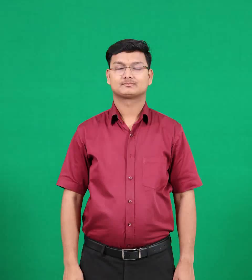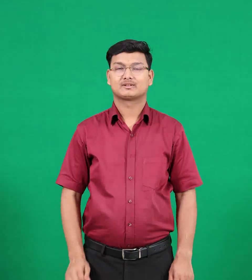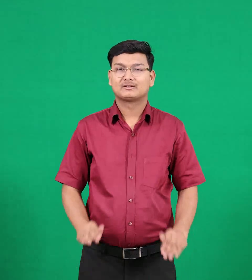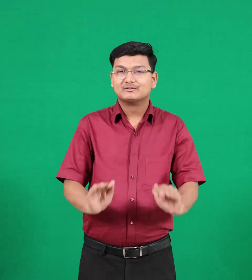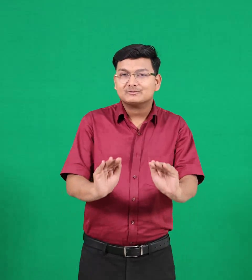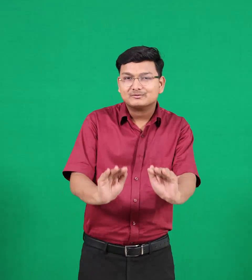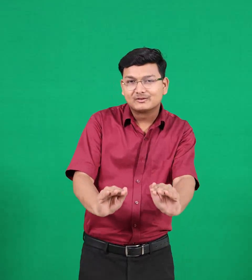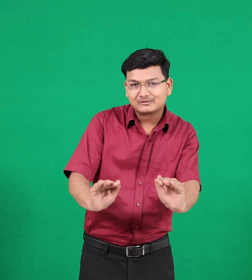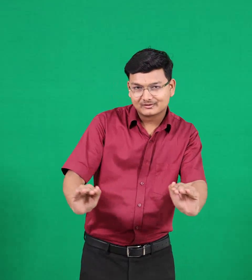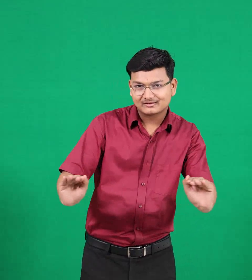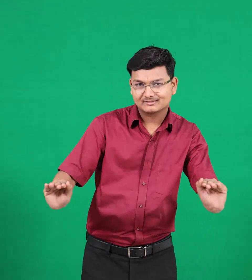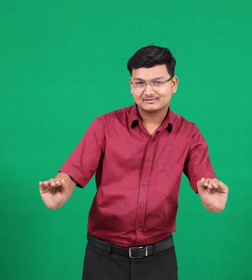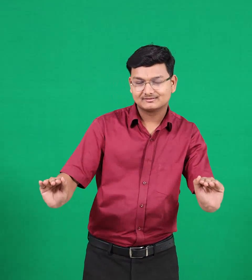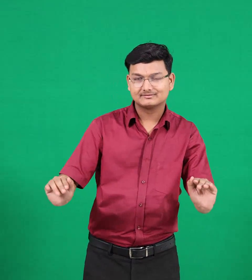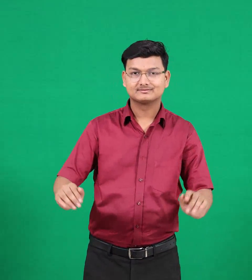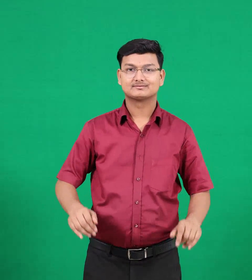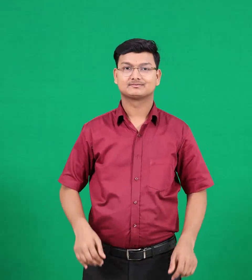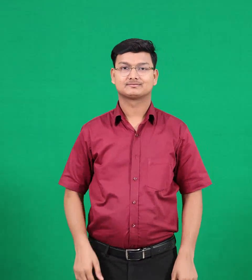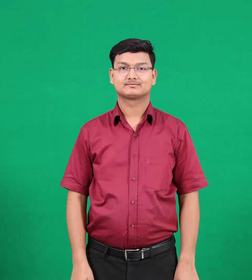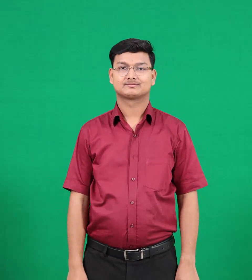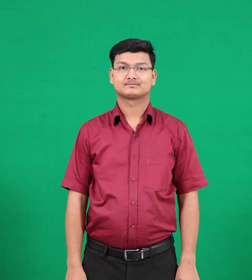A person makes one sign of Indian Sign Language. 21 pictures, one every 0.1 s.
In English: children
